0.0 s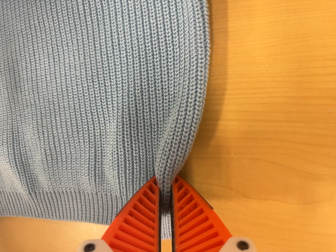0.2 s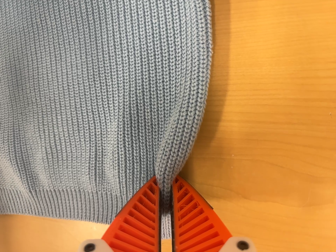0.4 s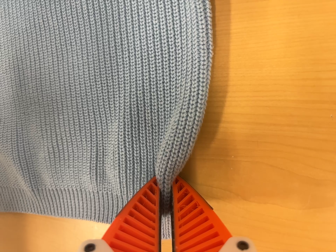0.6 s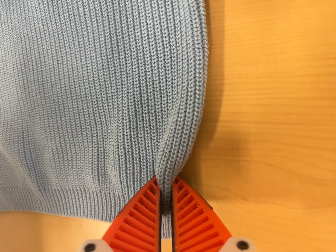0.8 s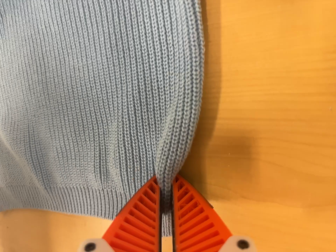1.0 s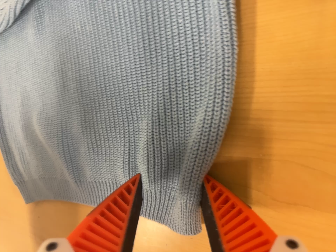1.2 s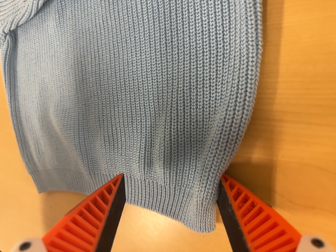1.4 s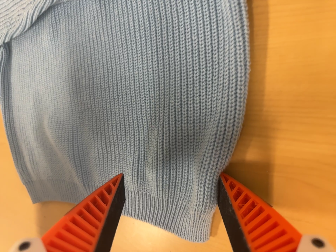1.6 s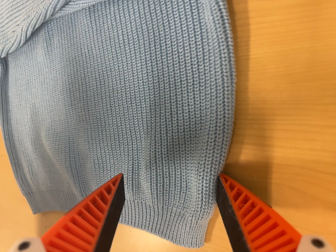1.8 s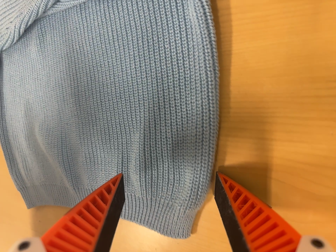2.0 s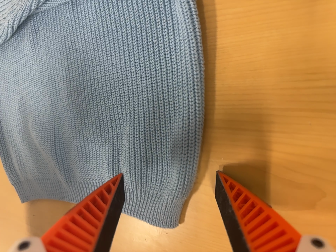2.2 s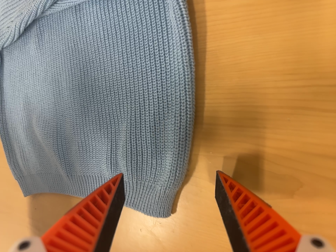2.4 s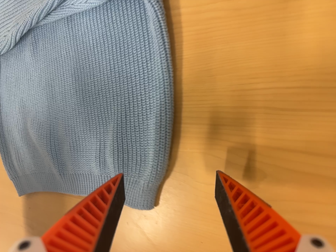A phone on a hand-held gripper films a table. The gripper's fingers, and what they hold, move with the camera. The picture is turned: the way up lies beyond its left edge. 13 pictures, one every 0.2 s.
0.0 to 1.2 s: The camera swings to its left by about 15 degrees, and the scene slides to the right.
1.2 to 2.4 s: The camera travels backward and to its right, about 8 cm, so what stands in front gets smaller.
The film runs backward here.
